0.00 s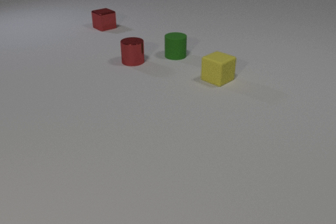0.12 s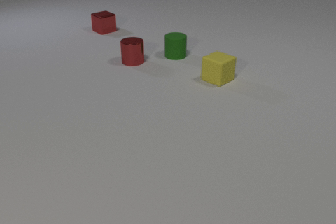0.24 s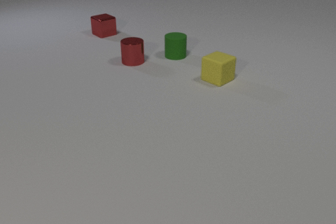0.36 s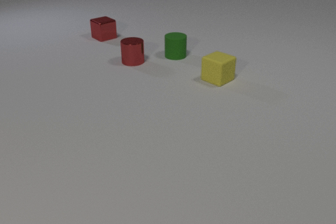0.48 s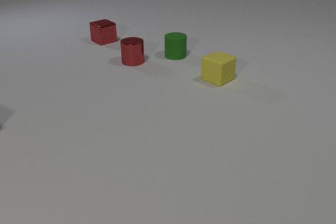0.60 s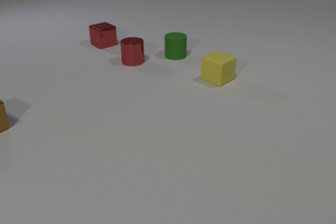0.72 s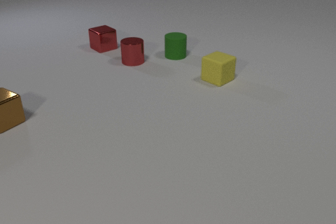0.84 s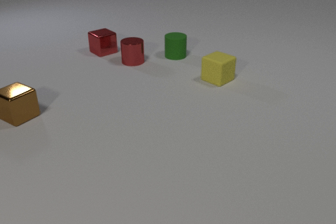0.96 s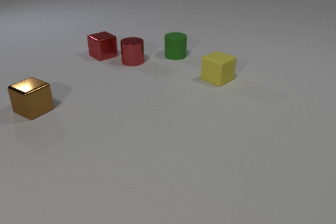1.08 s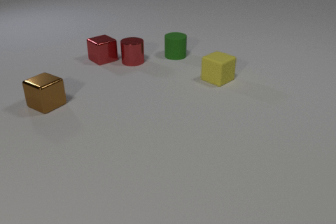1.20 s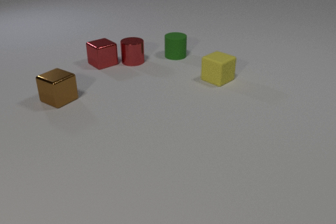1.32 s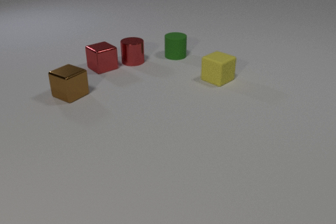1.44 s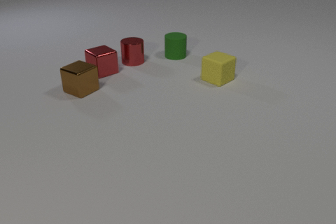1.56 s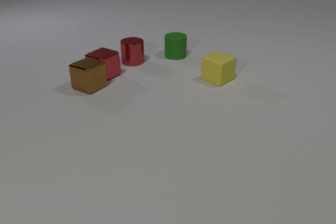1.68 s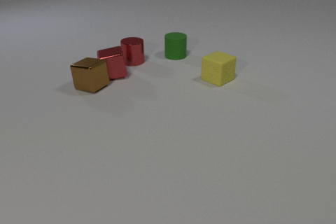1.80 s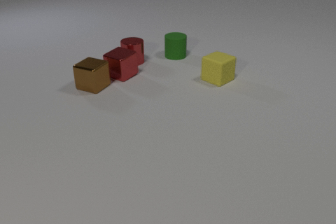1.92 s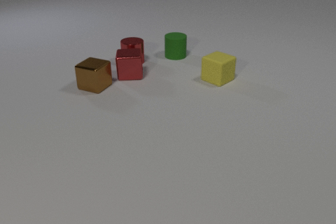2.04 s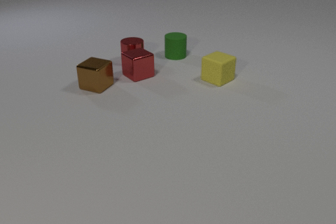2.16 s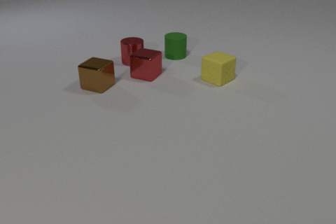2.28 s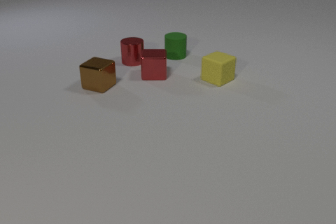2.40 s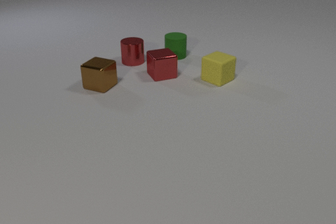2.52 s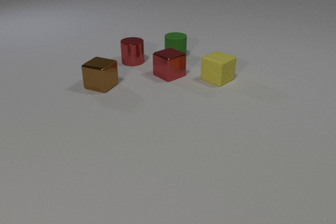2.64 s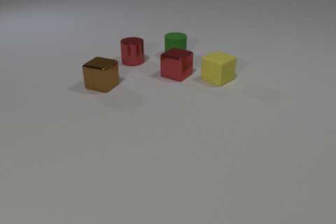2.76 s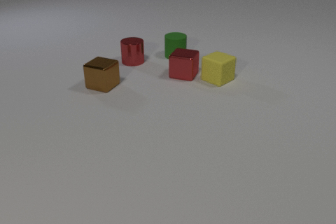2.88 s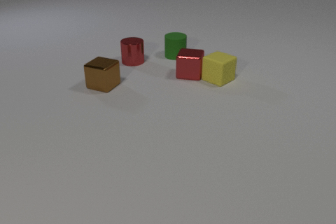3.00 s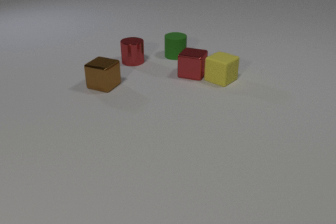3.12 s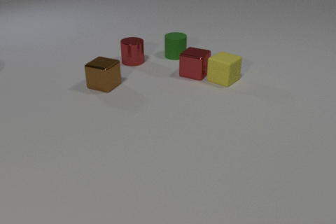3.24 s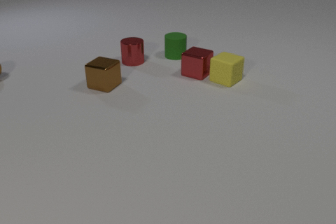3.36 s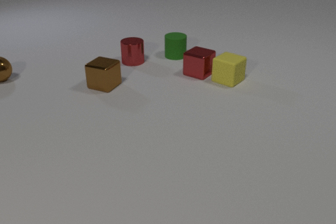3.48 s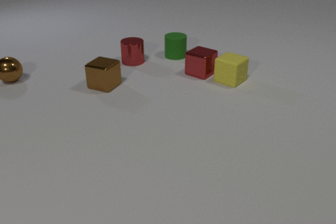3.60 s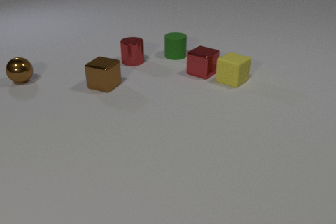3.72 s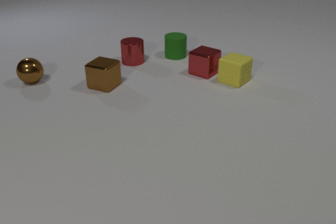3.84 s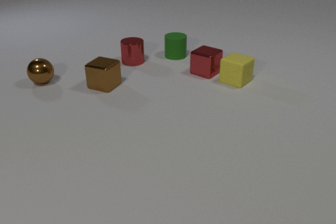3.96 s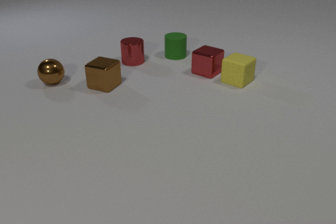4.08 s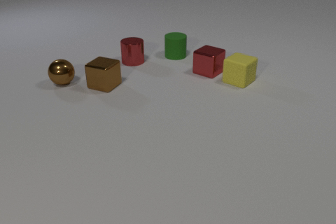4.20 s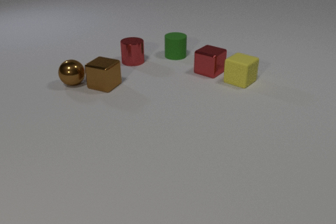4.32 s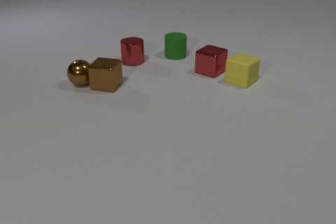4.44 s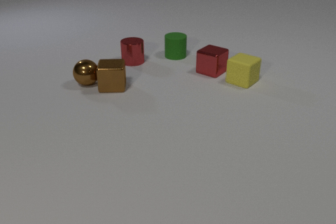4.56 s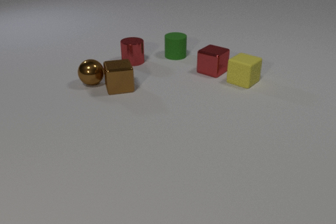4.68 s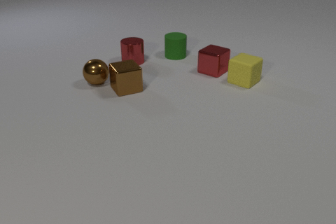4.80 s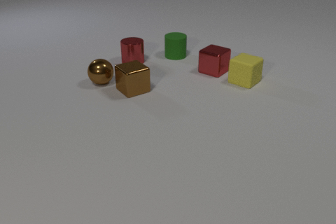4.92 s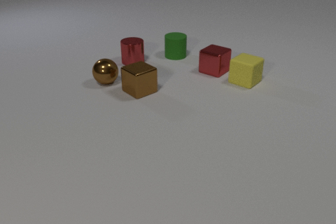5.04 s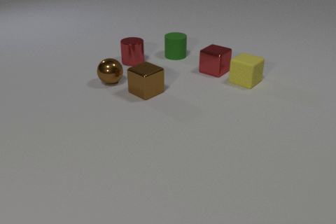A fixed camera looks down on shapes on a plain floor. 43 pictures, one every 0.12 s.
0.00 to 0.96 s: The brown metal cube comes in at the left edge, slides to the right and away from the camera. The red metal cube slides toward the camera.
0.96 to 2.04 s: The brown metal cube slides to the right and away from the camera. The red metal cube slides toward the camera and to the right. The brown metal cube and the red metal cube collide.
2.04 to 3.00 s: The brown metal cube slides to the right. The red metal cube slides to the right. The red metal cube and the yellow rubber cube collide.
3.00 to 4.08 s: The red metal cube slides to the right and away from the camera. The brown metal sphere comes in at the left edge, rolls to the right and toward the camera. The yellow rubber cube slides to the right.
4.08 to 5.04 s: The brown metal cube slides to the right and toward the camera, spins counterclockwise seen from above by about 75 degrees, its near face sliding to the right. The red metal cube slides to the right. The brown metal sphere rolls to the right. The yellow rubber cube slides to the right. The brown metal cube and the brown metal sphere collide.
How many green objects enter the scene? 0.
What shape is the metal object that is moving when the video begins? cube.
What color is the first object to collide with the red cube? brown.
